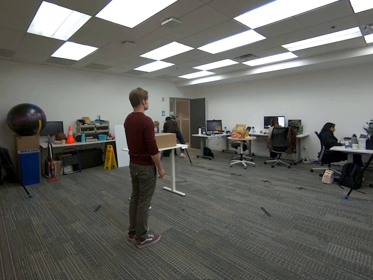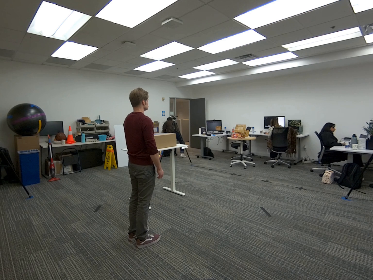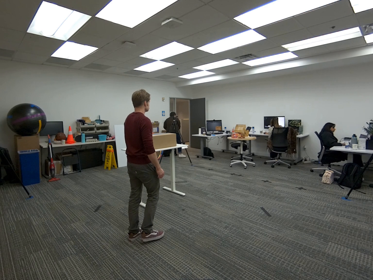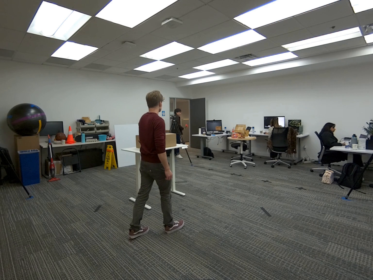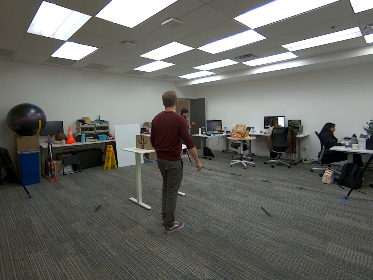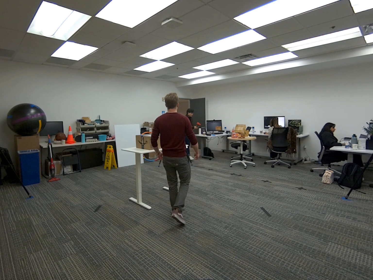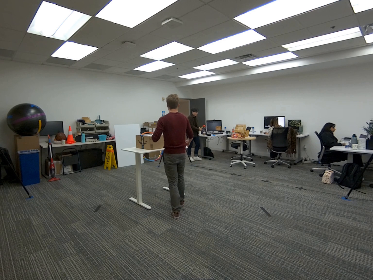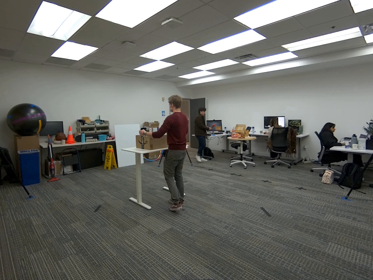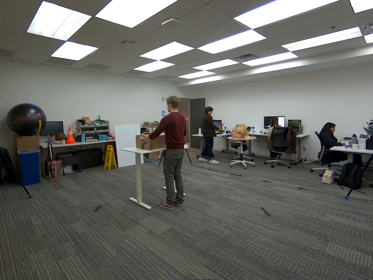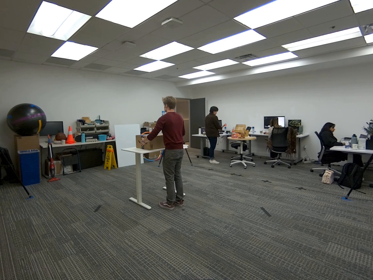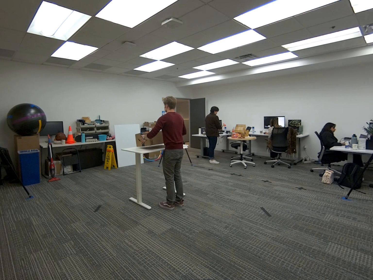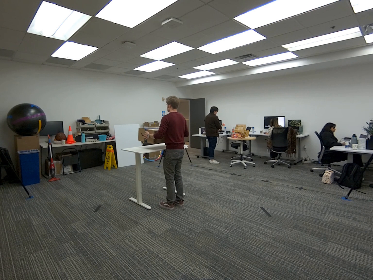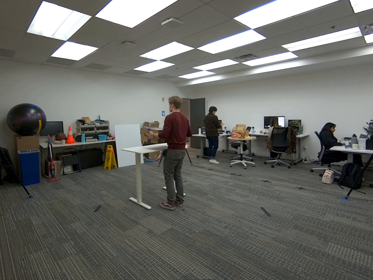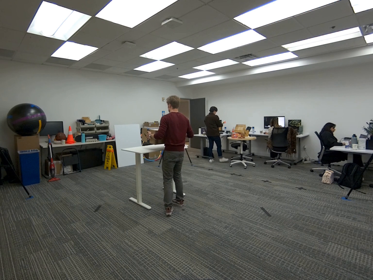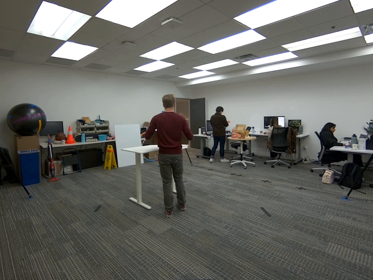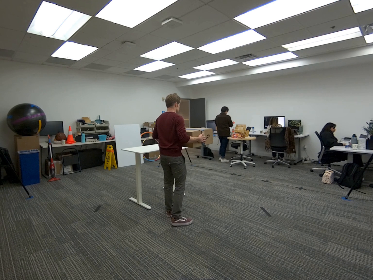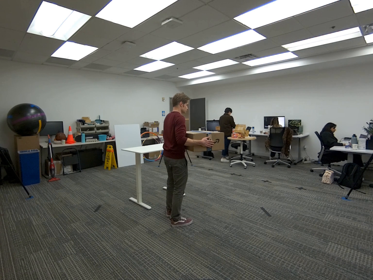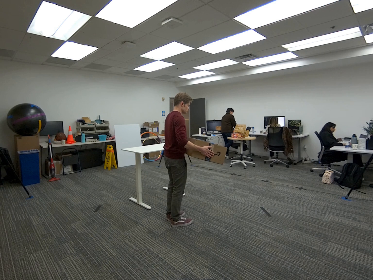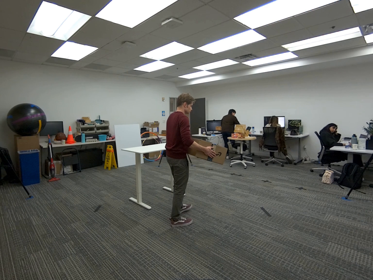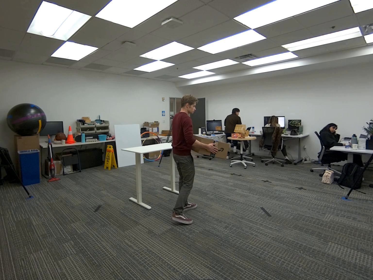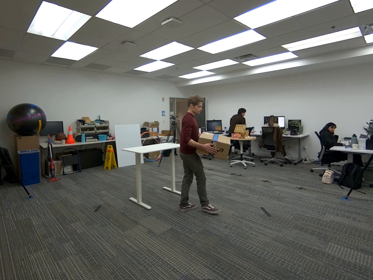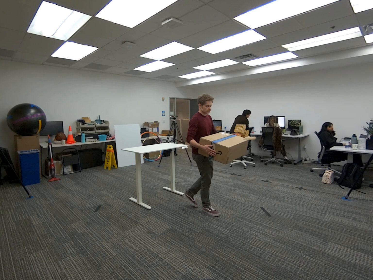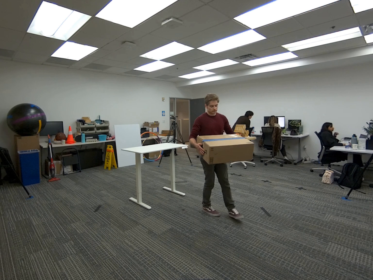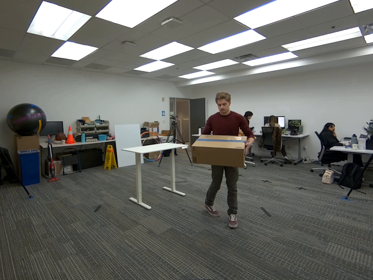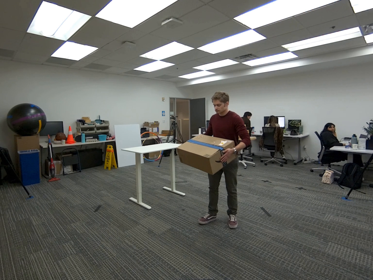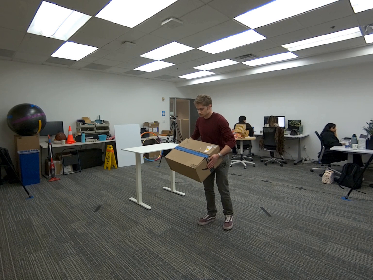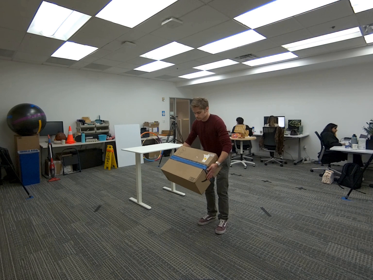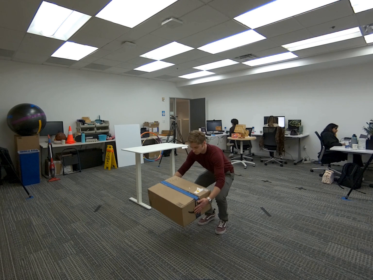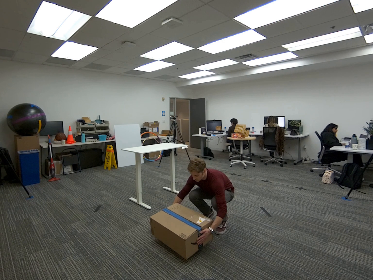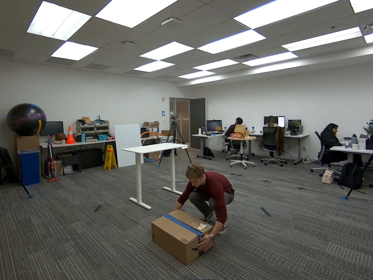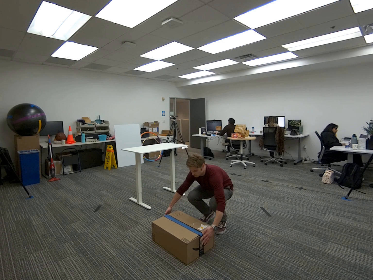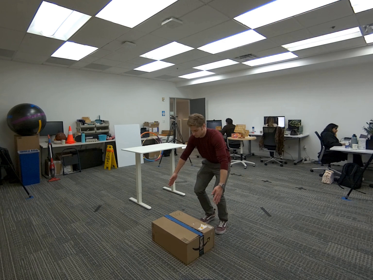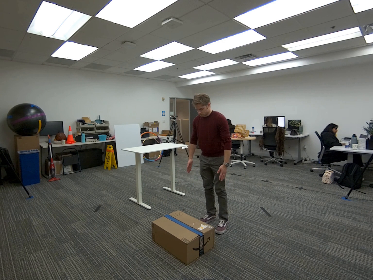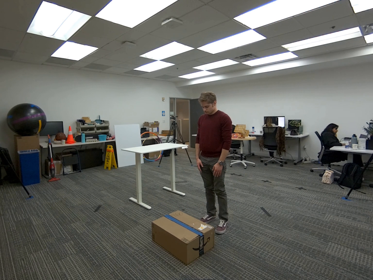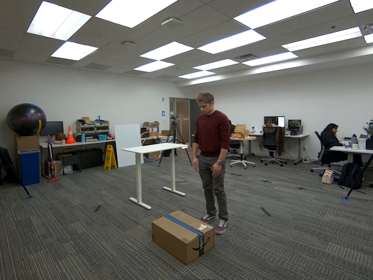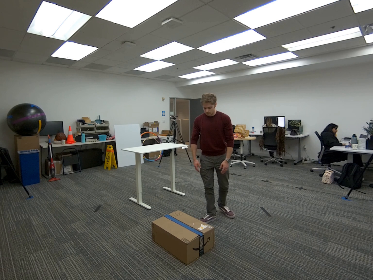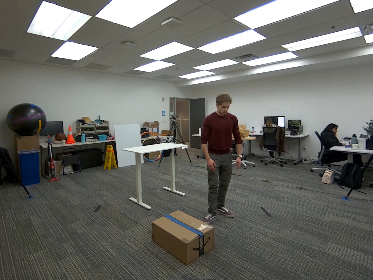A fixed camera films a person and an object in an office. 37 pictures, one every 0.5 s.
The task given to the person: Pick up the big brown cardboard box from the white desk and place it to the ground.
